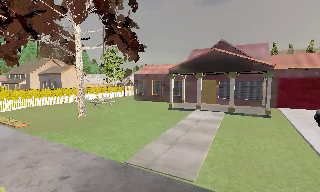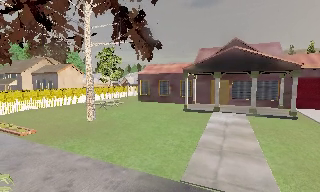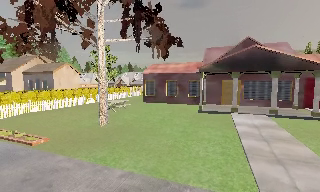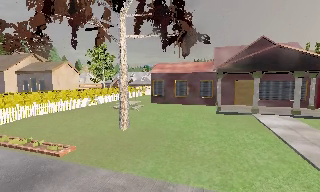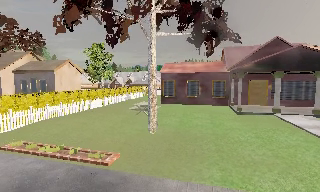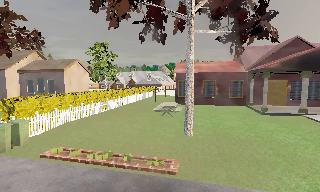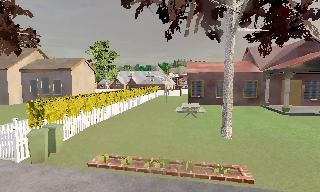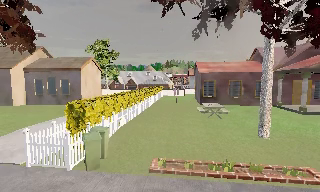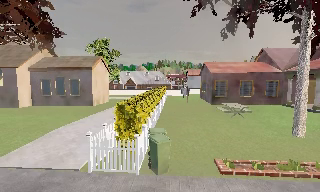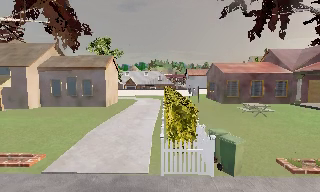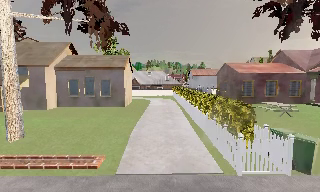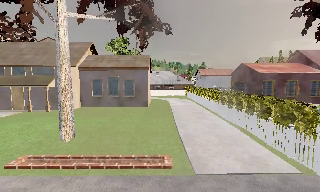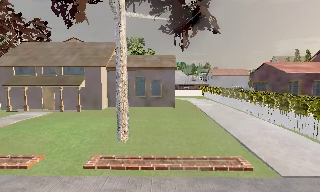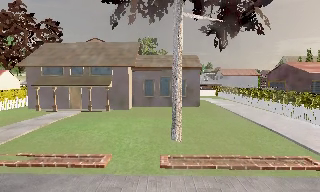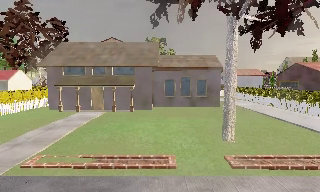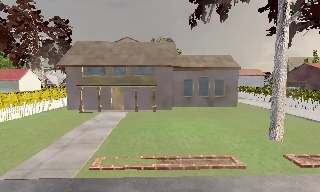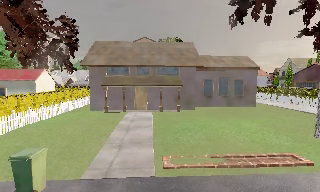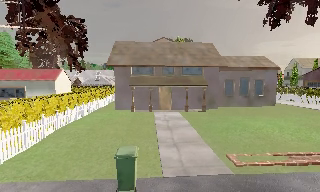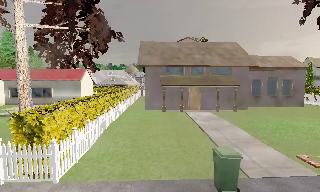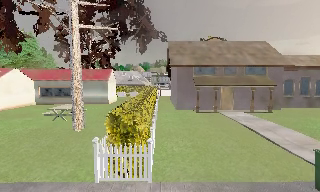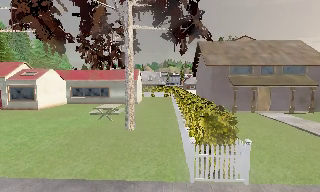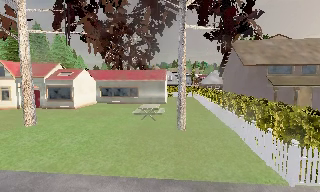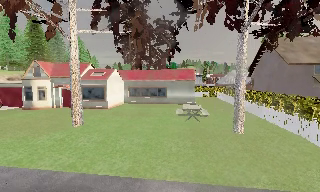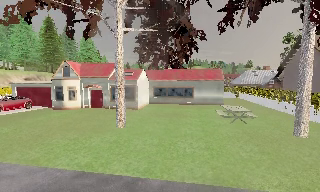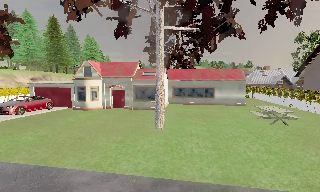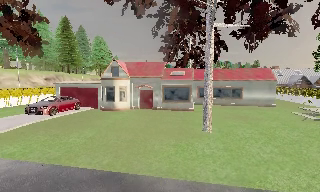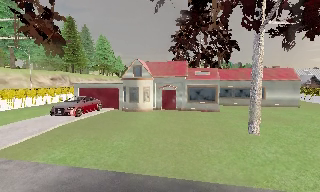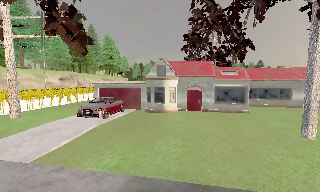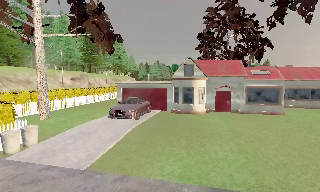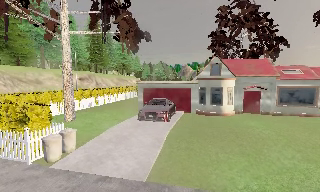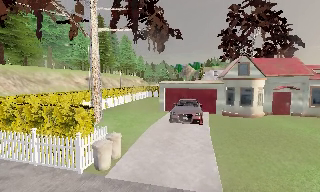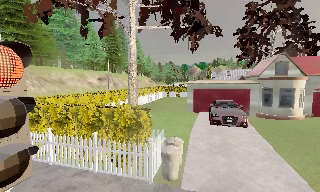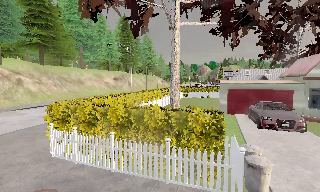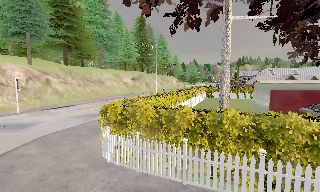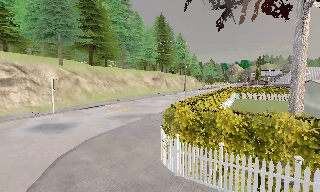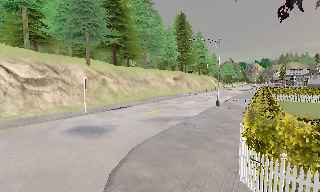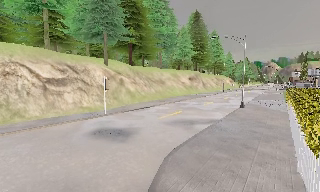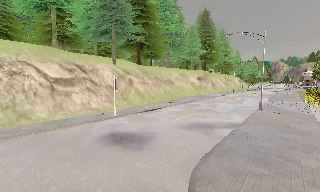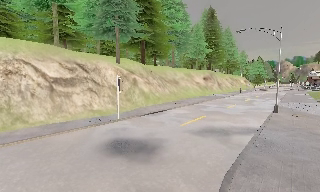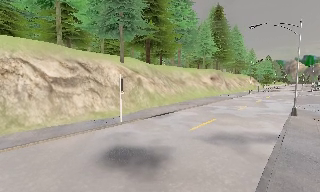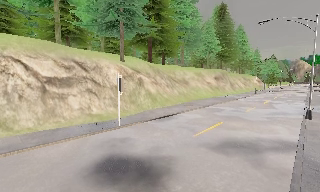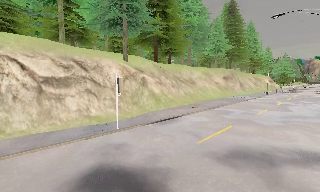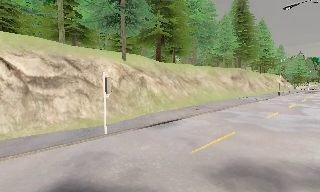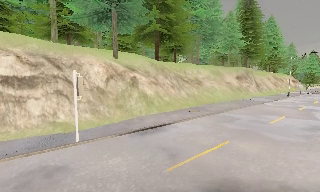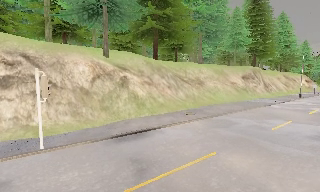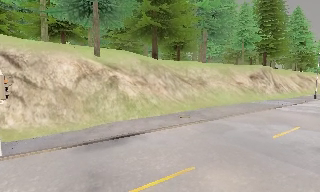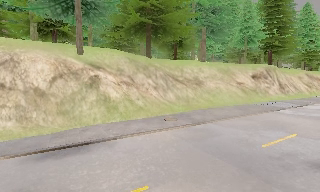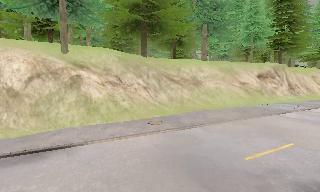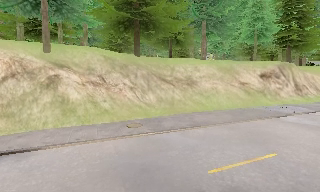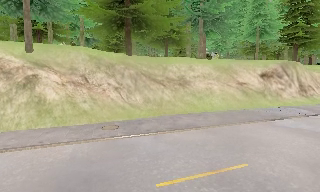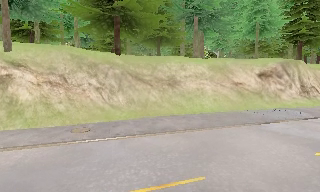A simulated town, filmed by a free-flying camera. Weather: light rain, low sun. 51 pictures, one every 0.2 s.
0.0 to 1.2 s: The camera pans to its right, which is clockwise from overhead, by about 20 degrees. It travels to its left, about 14 m, so close, fixed things drift to the right.
1.2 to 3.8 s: The camera pans to its right, which is clockwise from overhead, by about 10 degrees. It travels to its left, about 30 m, so close, fixed things drift to the right.
3.8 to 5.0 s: The scene slides to the right, as the camera pans about 10 degrees to its left. It travels to its left, about 14 m, so close, fixed things drift to the right.
5.0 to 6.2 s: The camera travels to its left, about 12 m, so close, fixed things drift to the right.
6.2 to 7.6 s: The camera swings to its left by about 25 degrees, and the scene slides to the right. It travels to its left and forward, about 11 m, so close, fixed things drift to the right. It loses speed.
7.6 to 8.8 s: The camera pans to its left, which is counterclockwise from overhead, by about 15 degrees. It travels forward and to its right, about 7 m, so what stands in front looms larger. It gains speed.
8.8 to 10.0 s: The camera pans to its left, which is counterclockwise from overhead, by about 20 degrees. It travels to its right and forward, about 11 m, so close, fixed things drift to the left.
The film runs forward here.
